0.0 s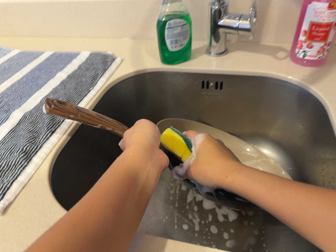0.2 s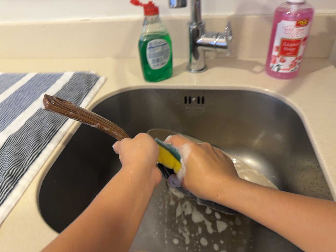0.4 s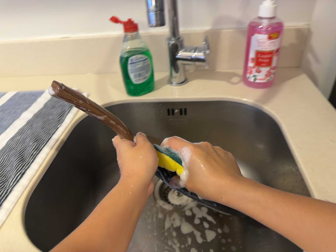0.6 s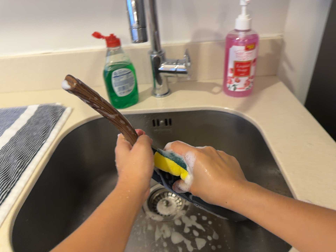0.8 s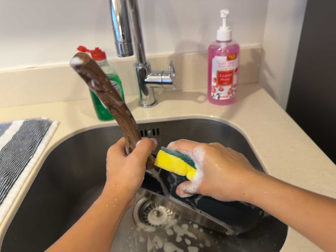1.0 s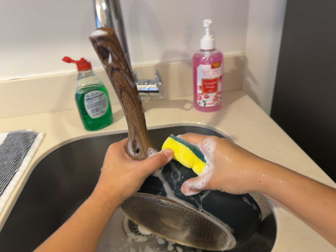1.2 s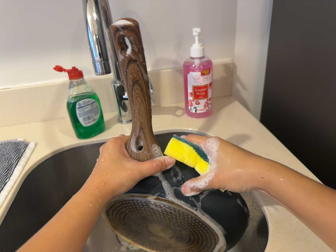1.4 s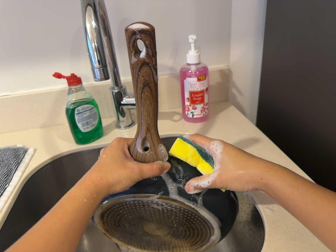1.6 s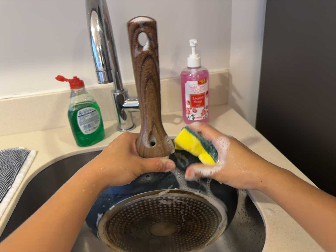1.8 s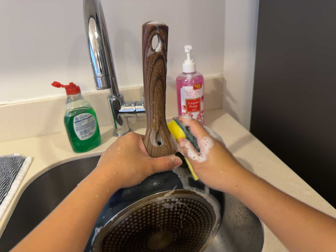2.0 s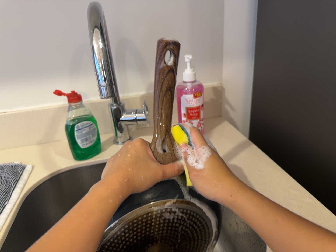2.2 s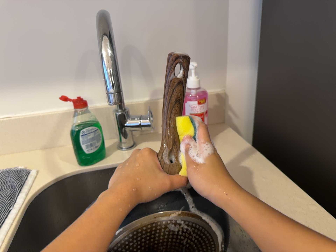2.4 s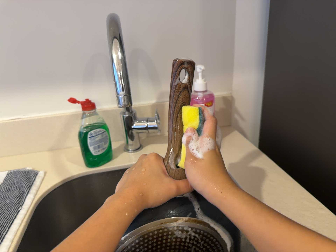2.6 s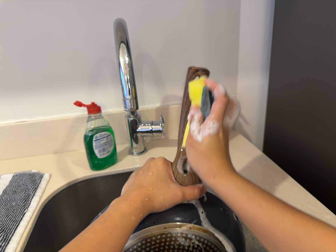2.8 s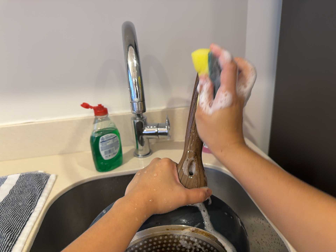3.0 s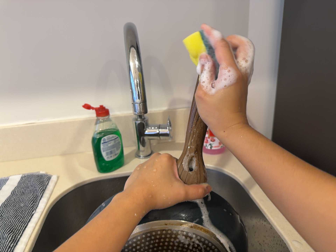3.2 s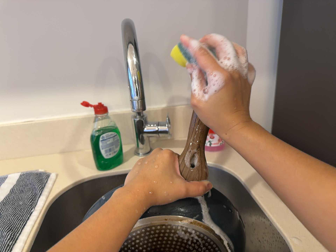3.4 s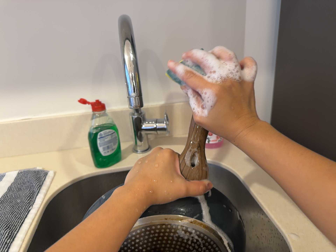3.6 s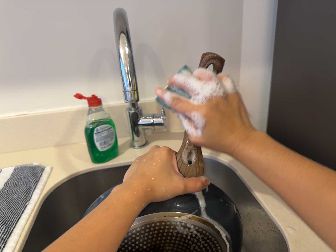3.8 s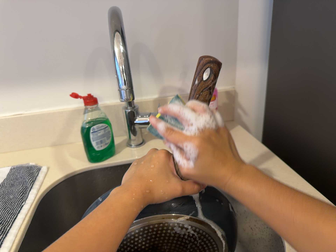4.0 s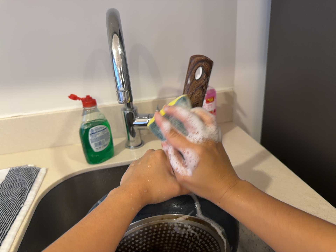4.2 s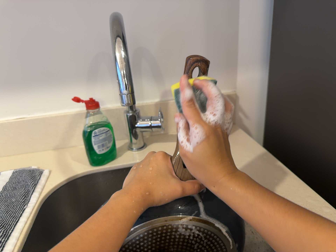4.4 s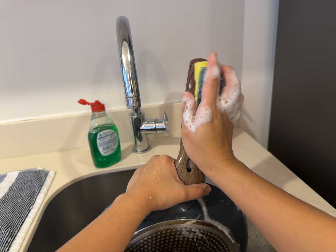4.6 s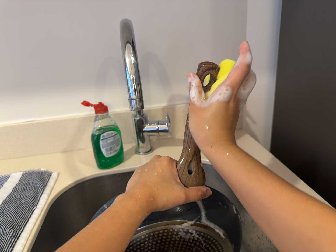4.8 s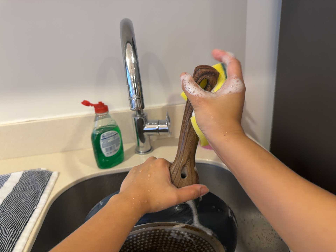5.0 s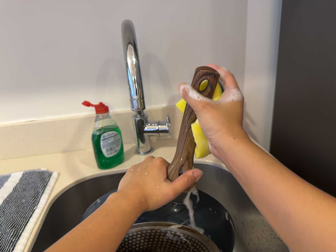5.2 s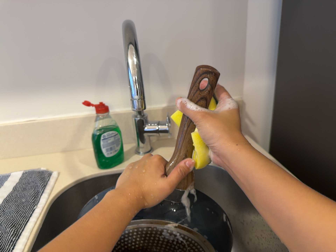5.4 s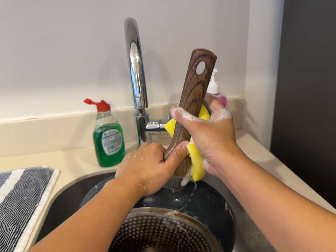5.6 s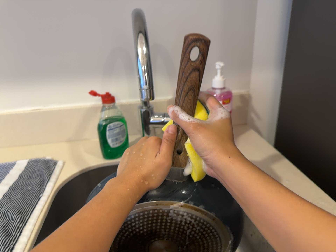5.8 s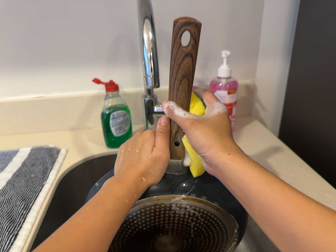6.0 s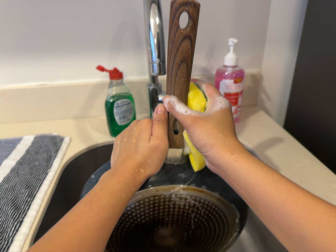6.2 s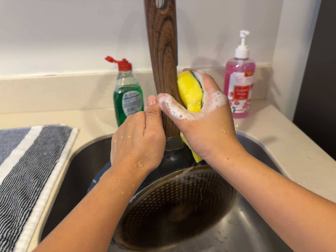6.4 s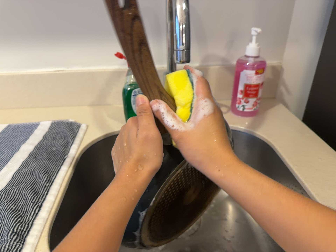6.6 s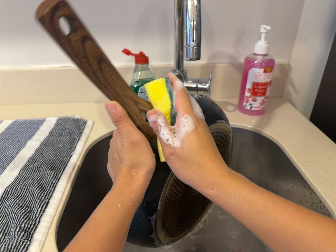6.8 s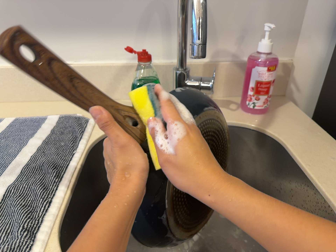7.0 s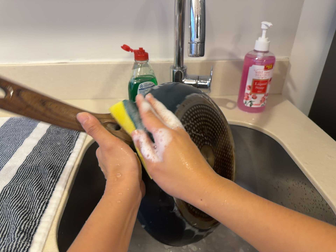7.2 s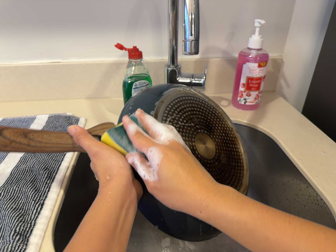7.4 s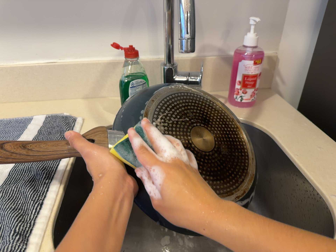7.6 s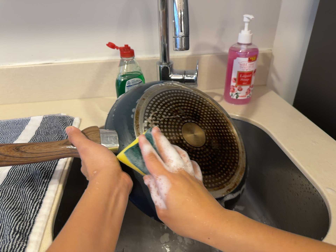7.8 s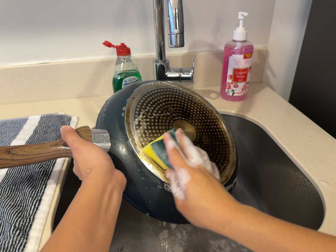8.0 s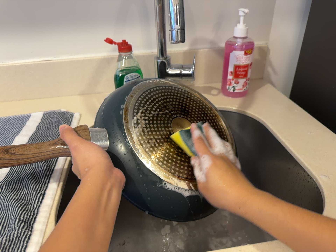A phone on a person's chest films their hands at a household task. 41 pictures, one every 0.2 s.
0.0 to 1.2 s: The camera pans to its right by about 20 degrees. Its aim tips toward the top of its view by about 15 degrees, and the scene shifts downward. It rolls about its line of sight by about 15 degrees, and the scene rotates counterclockwise.
1.2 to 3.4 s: The camera shifts only a little, or ends up much as it began.
3.4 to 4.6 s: The camera keeps its place and its aim.
4.6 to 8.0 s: The camera travels to its left, about 7 cm, so close, fixed things drift to the right. Its aim tips toward the bottom of its view by about 10 degrees, and the scene shifts upward.
The film runs backward here.
